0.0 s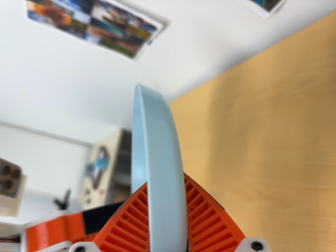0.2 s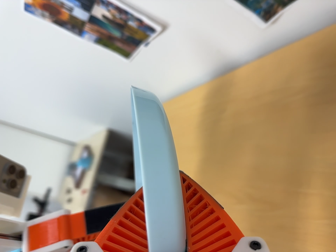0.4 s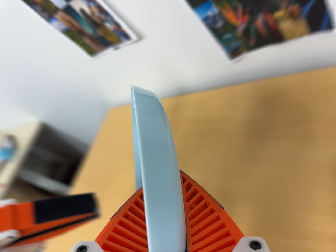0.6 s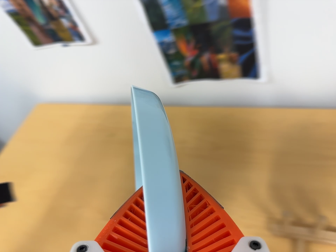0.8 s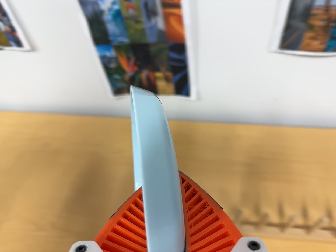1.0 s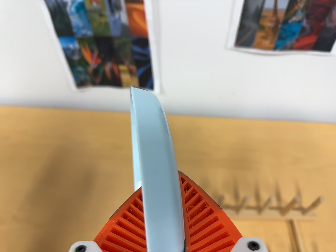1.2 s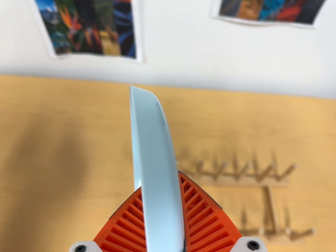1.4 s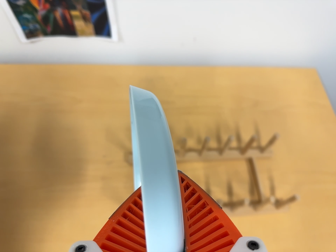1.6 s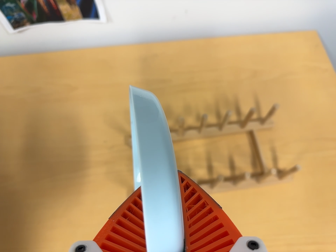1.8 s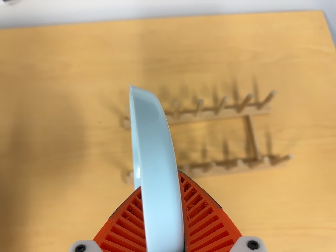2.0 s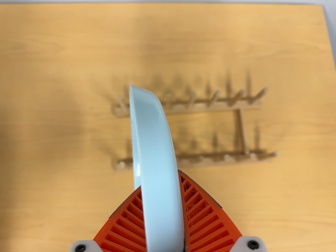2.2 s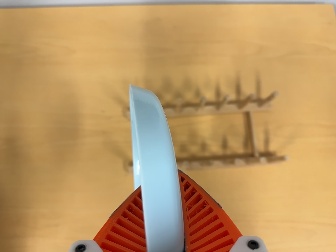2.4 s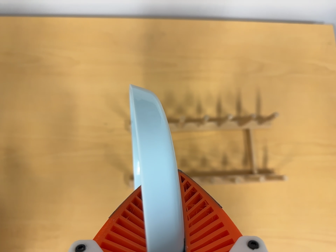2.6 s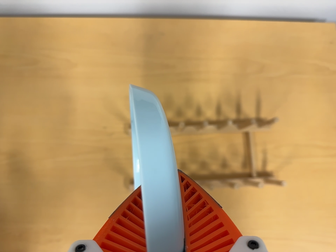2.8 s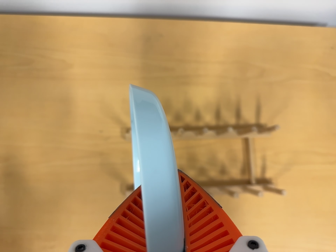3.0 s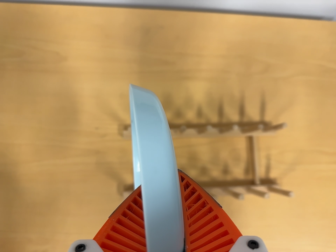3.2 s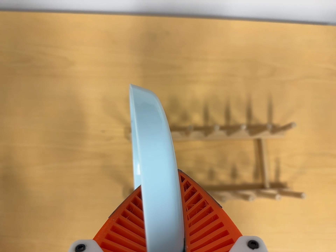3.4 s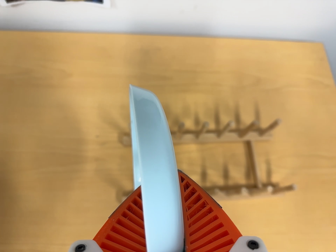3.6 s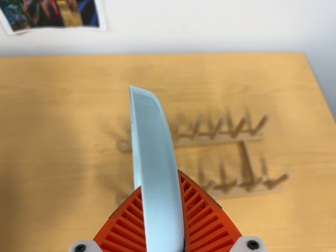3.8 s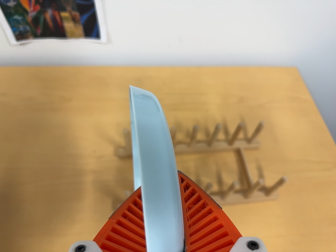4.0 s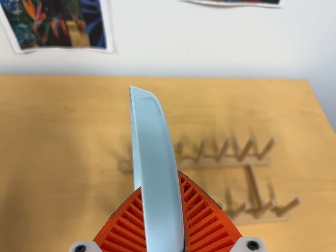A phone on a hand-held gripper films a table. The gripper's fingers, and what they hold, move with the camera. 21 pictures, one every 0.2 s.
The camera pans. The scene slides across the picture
to the left.
0.0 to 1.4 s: The camera pans to its right by about 65 degrees. It travels backward and to its left, about 16 cm. It rolls about its line of sight by about 20 degrees, and the scene rotates clockwise.
1.4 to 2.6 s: The camera travels toward the top of its view, about 12 cm. Its aim tips toward the bottom of its view by about 20 degrees.
2.6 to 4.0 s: The camera travels toward the bottom of its view, about 16 cm. Its aim tips toward the top of its view by about 25 degrees.
The film runs forward here.
